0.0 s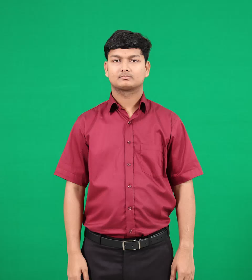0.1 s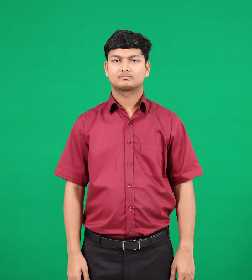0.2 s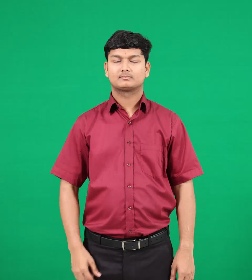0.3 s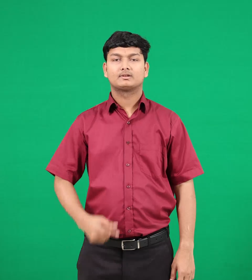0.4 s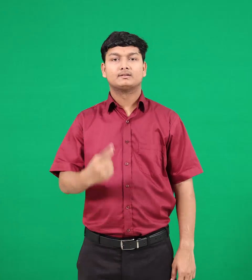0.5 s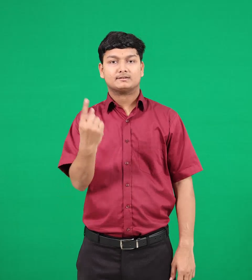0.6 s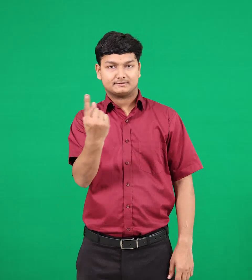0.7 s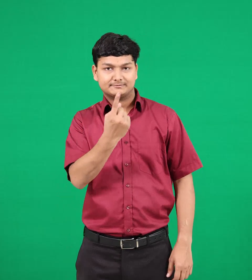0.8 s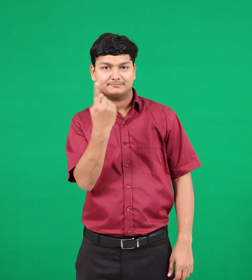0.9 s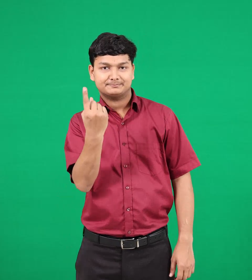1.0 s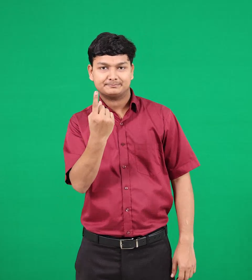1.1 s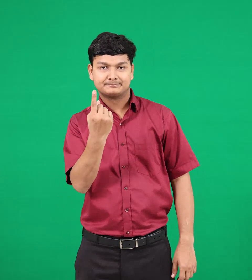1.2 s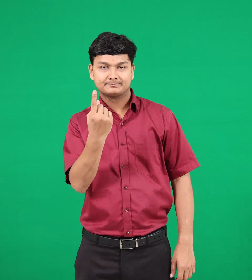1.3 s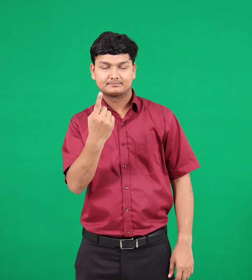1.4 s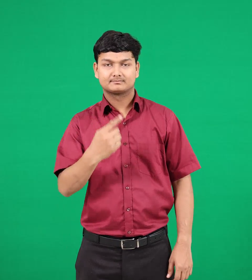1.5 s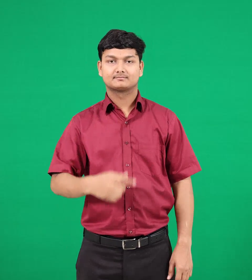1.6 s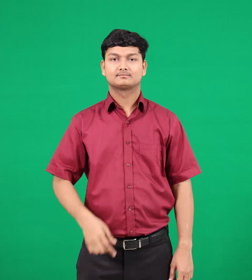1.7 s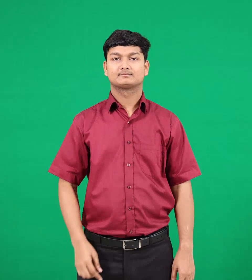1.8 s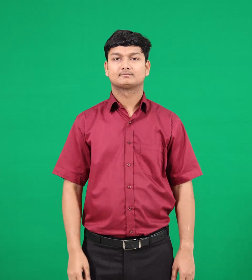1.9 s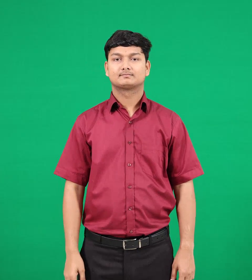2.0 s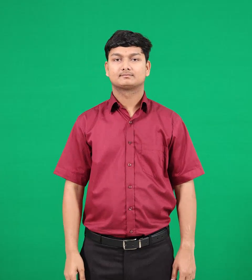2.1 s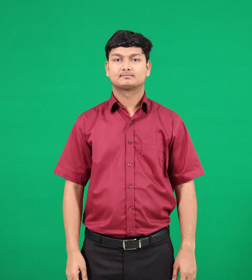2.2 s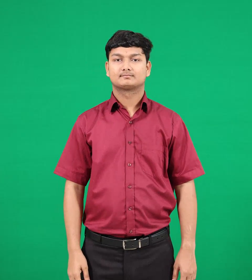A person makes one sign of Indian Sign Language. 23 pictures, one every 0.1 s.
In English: alone
